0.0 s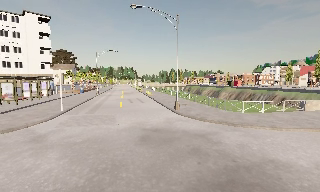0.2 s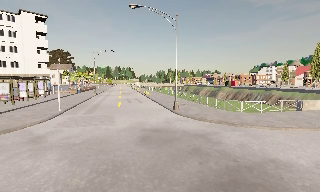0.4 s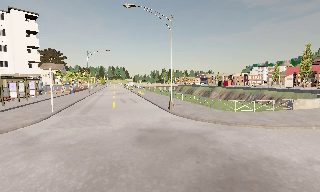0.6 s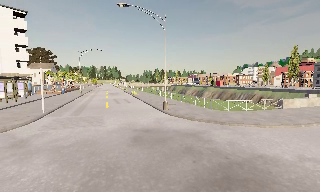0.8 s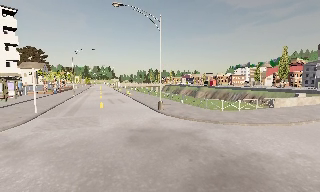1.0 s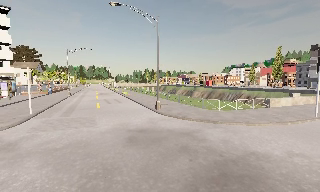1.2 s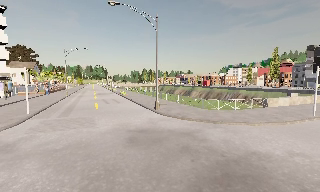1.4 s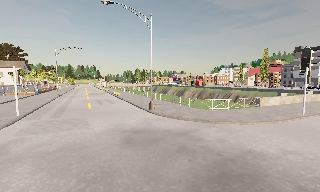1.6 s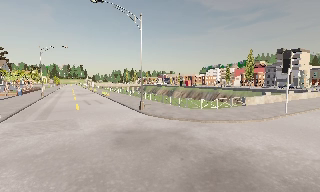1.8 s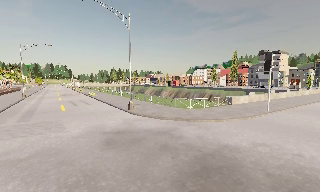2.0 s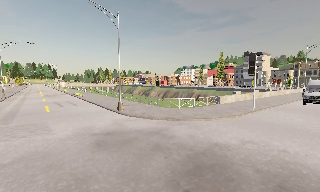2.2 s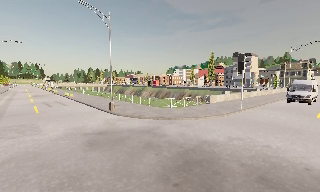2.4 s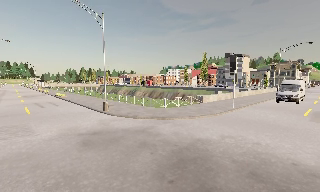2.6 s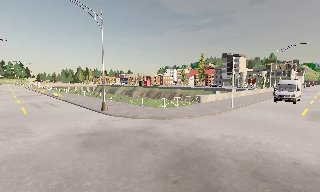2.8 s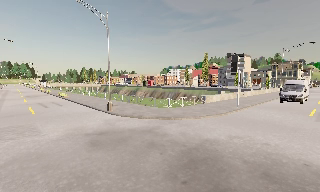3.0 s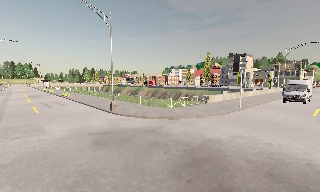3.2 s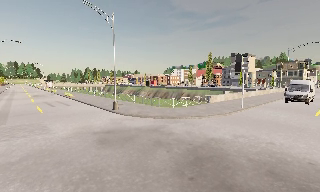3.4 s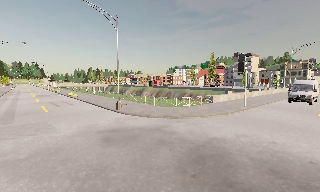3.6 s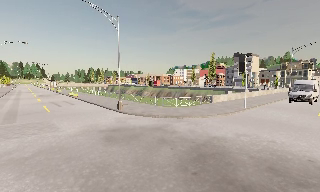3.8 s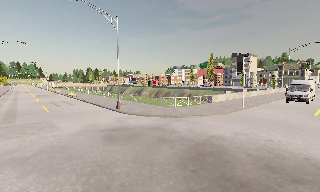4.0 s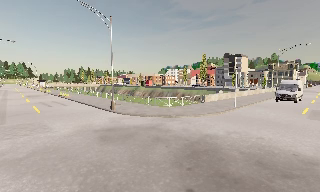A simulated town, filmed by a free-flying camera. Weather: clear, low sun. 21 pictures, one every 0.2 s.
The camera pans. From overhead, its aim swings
clockwise.
The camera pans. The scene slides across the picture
to the left.
0.0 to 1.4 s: The camera pans to its right, which is clockwise from overhead, by about 10 degrees. It travels to its left, about 0.5 m.
1.4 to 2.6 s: The camera pans to its right, which is clockwise from overhead, by about 20 degrees.
2.6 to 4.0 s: The camera travels backward, about 0.5 m, so what stands in front gets smaller.
The film runs backward here.
